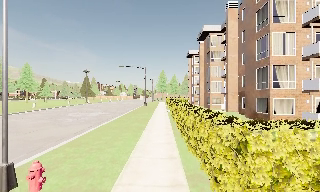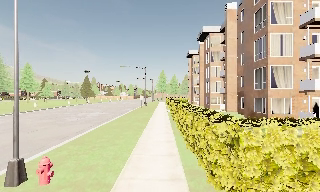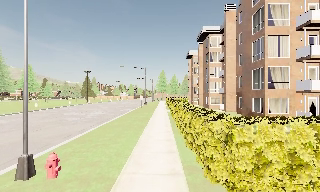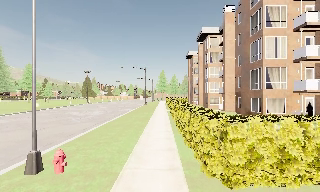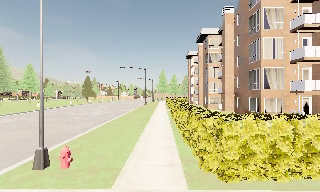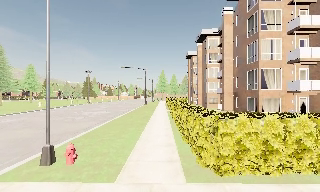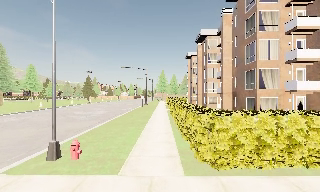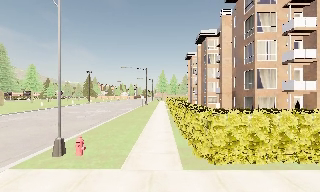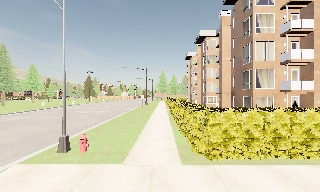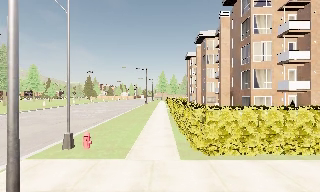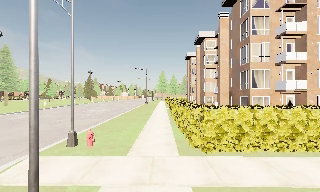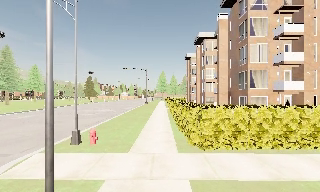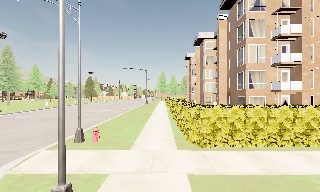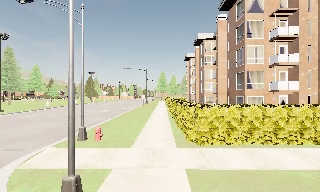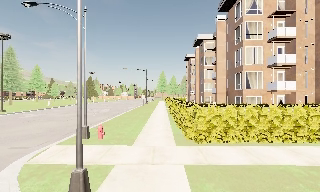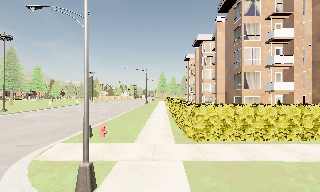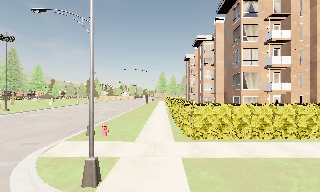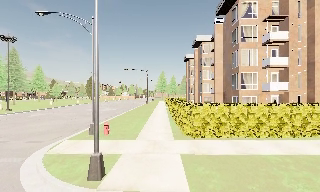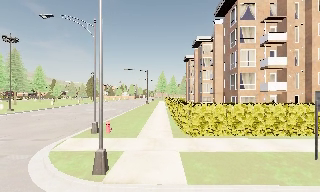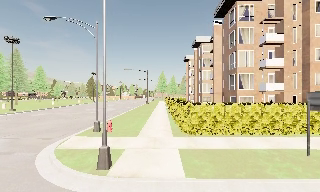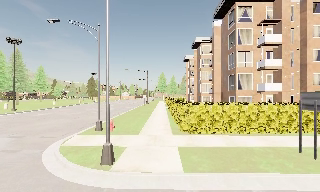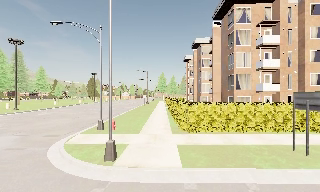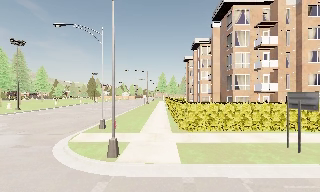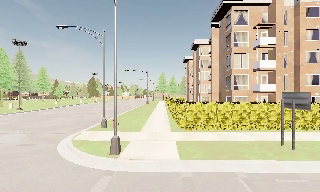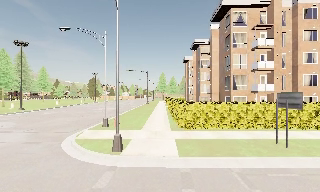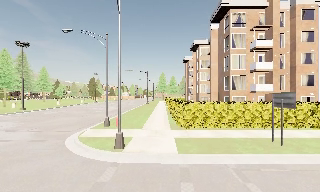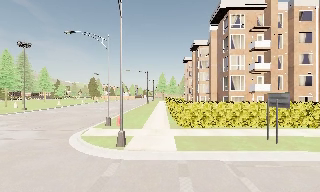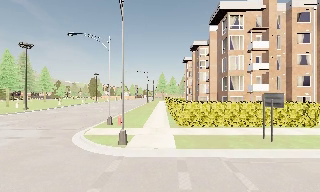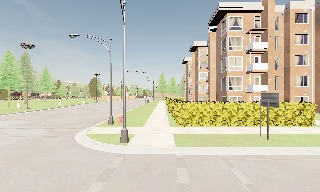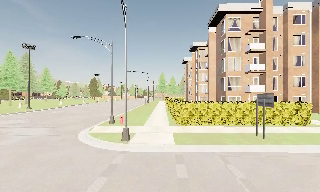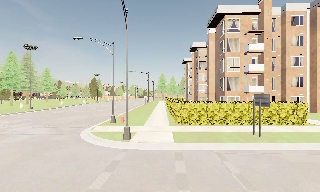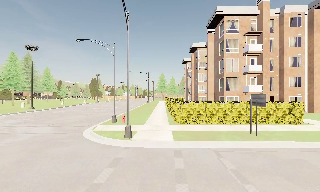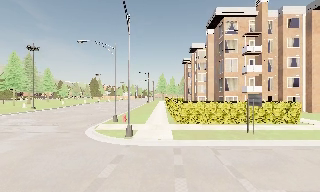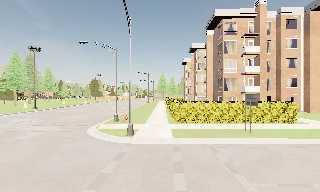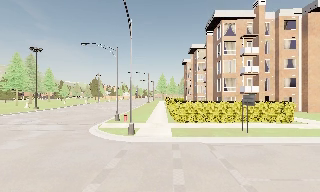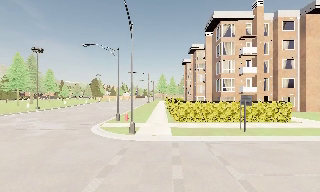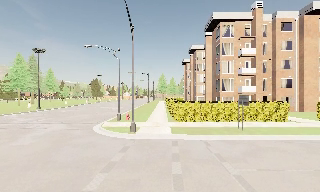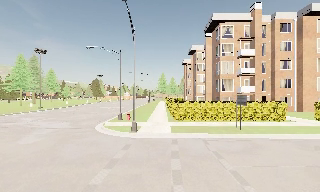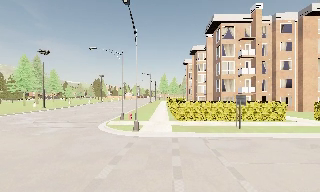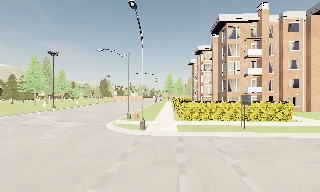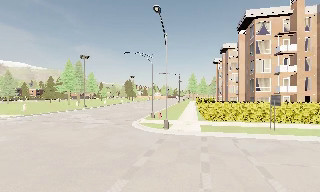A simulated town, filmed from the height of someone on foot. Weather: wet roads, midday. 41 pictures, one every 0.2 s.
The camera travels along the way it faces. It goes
backward.
0.0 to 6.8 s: The camera travels backward, about 11 m, so what stands in front gets smaller.
6.8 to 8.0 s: The scene slides to the right, as the camera pans about 10 degrees to its left. It travels backward, about 2 m, so what stands in front gets smaller.
The film runs backward here.
